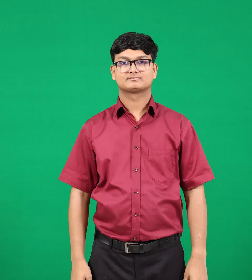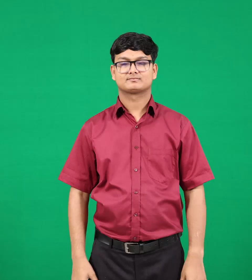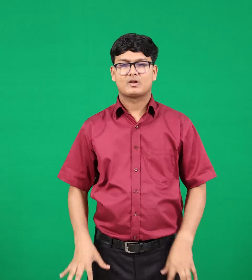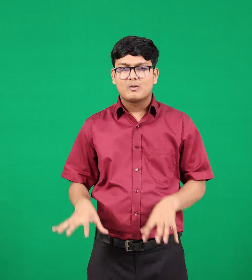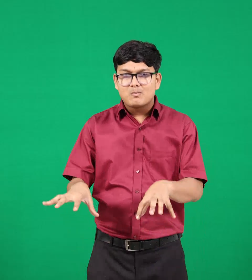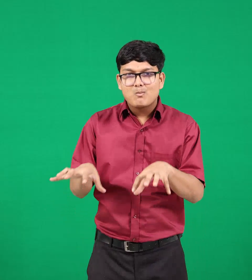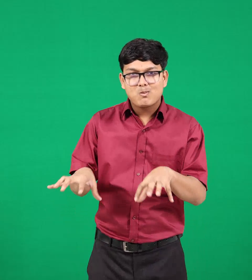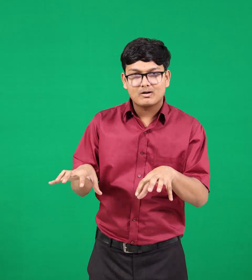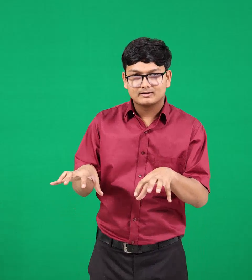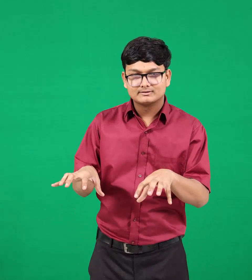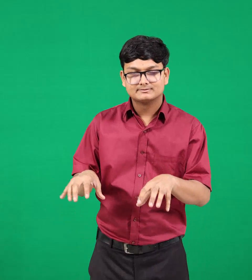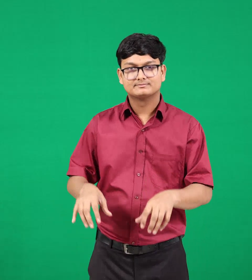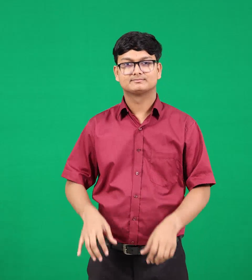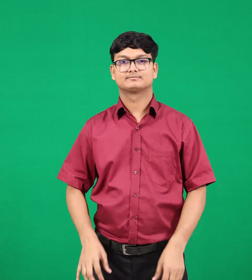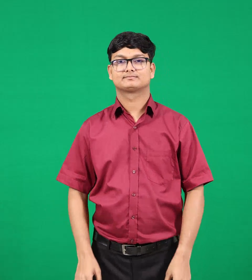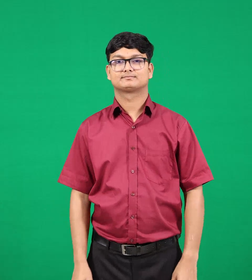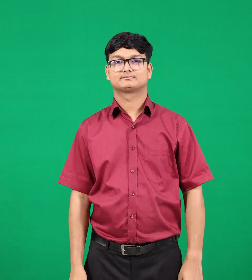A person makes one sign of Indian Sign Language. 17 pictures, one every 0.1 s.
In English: dog
